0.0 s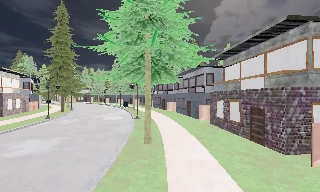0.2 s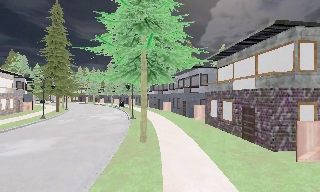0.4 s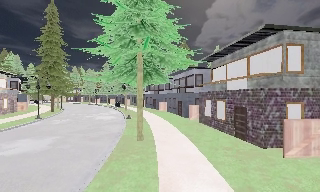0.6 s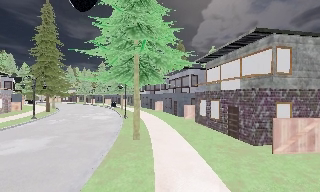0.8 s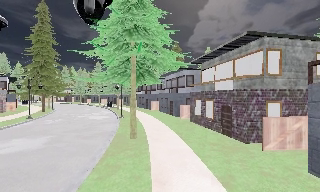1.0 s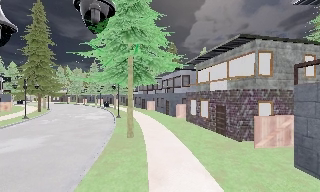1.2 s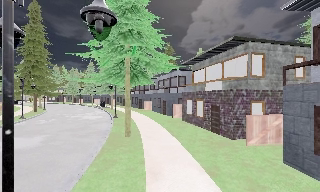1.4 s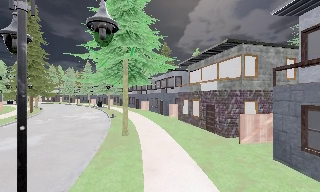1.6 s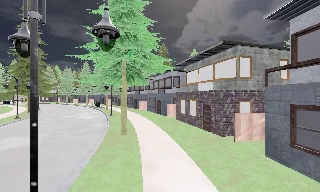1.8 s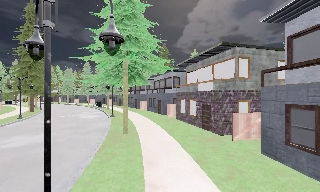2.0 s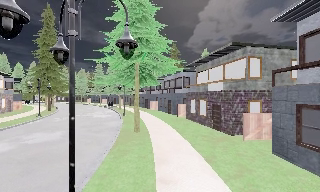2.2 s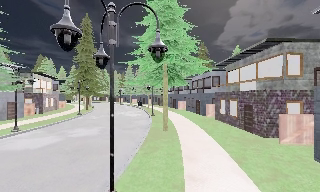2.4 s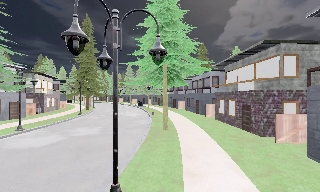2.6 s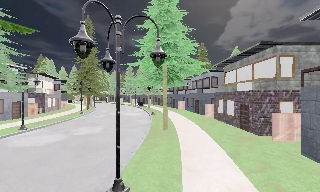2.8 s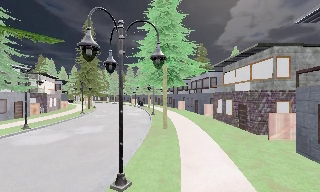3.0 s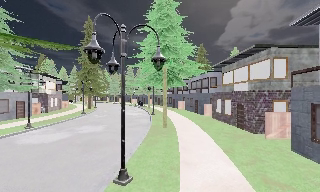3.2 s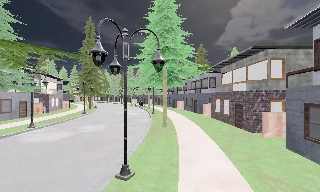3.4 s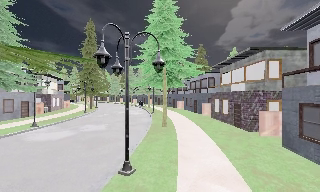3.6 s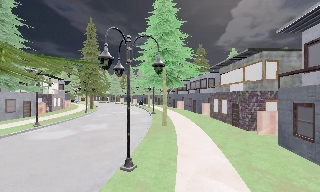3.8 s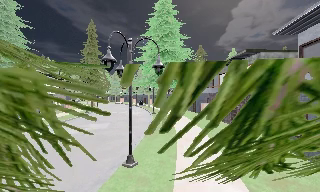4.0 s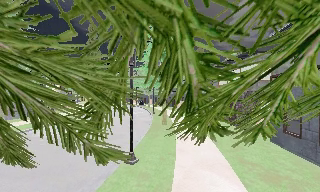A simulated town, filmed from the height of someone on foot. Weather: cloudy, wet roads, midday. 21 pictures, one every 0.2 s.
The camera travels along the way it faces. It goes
backward.
0.0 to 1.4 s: The camera travels backward, about 2 m, so what stands in front gets smaller.
1.4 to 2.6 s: The scene slides to the right, as the camera pans about 15 degrees to its left. It travels backward, about 1.5 m, so what stands in front gets smaller.
2.6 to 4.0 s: The camera travels backward, about 2 m, so what stands in front gets smaller.
The film runs backward here.
